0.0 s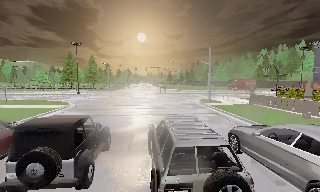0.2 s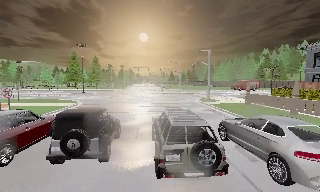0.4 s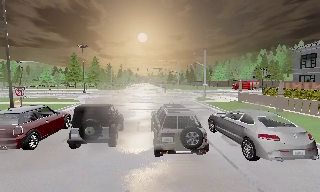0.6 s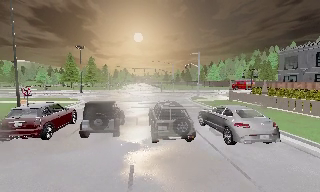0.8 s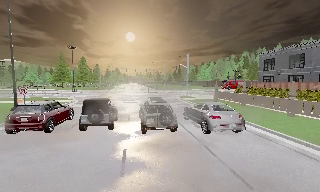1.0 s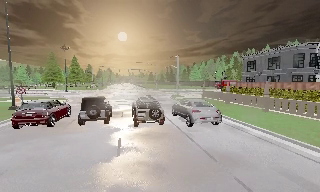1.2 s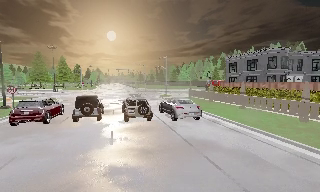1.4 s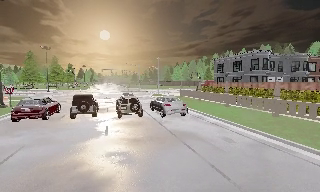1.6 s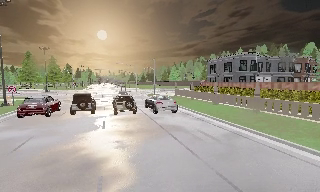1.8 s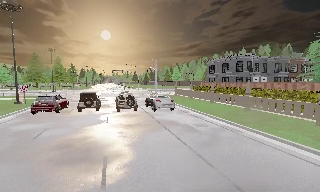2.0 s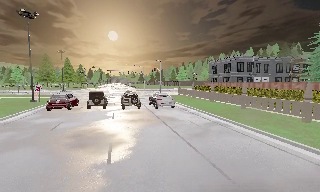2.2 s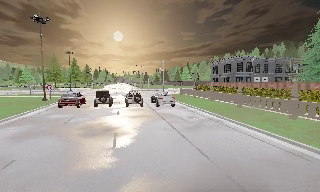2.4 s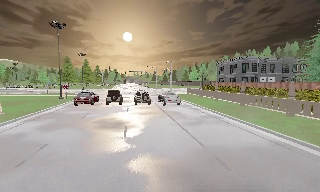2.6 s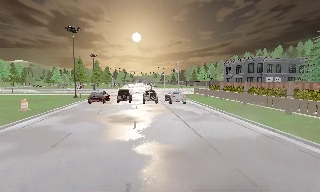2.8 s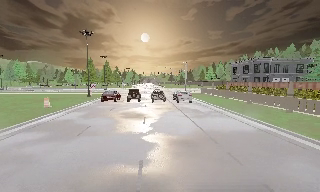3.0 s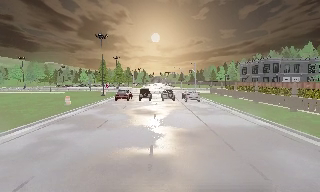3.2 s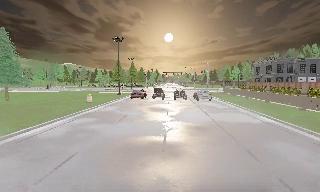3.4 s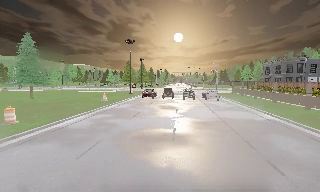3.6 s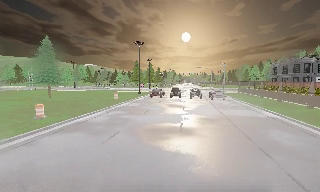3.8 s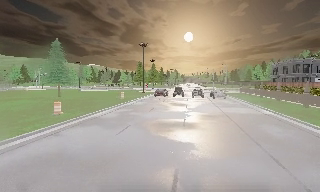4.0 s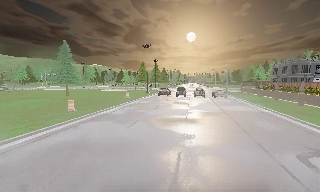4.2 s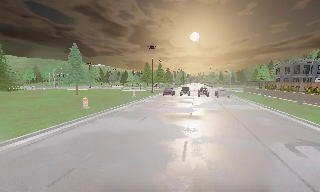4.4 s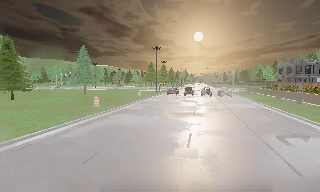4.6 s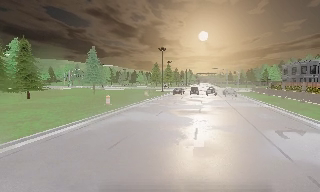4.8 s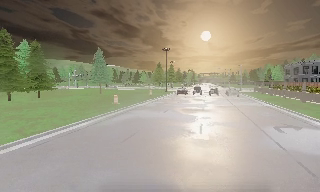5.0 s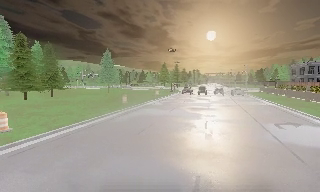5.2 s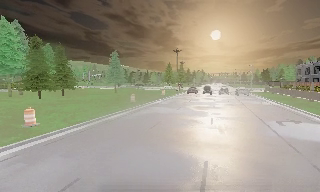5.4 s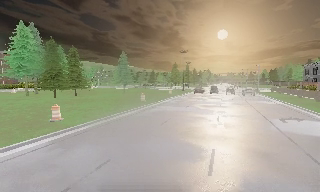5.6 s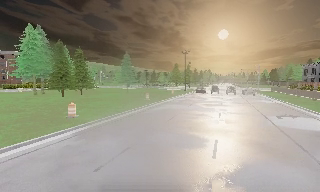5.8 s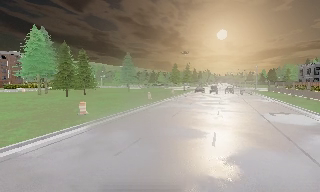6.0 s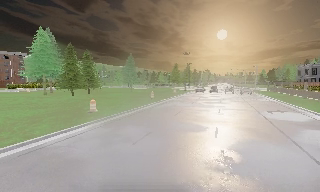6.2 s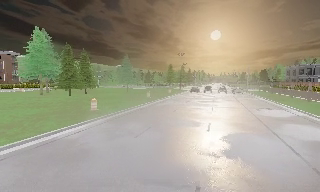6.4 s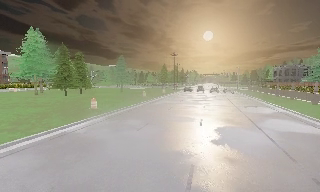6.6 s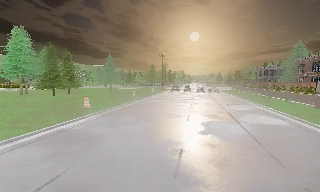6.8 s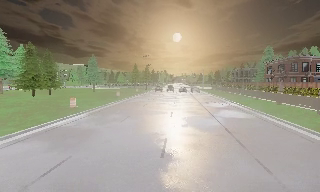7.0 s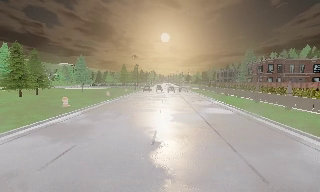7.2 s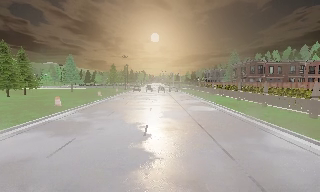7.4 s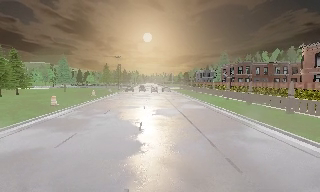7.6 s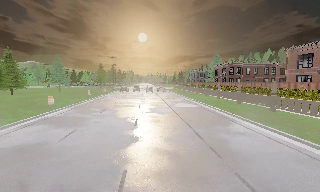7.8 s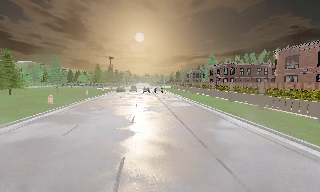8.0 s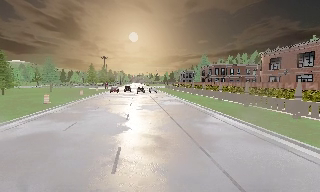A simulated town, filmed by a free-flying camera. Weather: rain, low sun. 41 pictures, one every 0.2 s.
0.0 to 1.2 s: The camera swings to its right by about 10 degrees, and the scene slides to the left. It travels backward, about 8 m, so what stands in front gets smaller.
1.2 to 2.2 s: The camera travels backward, about 7 m, so what stands in front gets smaller.
2.2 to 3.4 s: The camera swings to its left by about 20 degrees, and the scene slides to the right. It travels backward, about 8 m, so what stands in front gets smaller.
3.4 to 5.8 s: The scene slides to the right, as the camera pans about 15 degrees to its left. It travels backward, about 14 m, so what stands in front gets smaller.
5.8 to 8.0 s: The camera pans to its right, which is clockwise from overhead, by about 30 degrees. It travels backward, about 12 m, so what stands in front gets smaller.
The film runs backward here.
